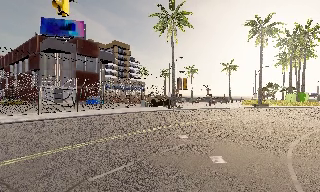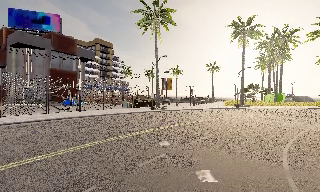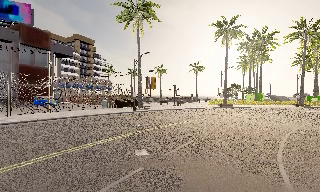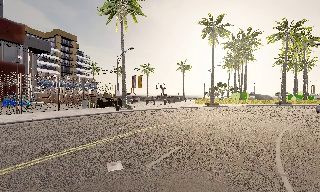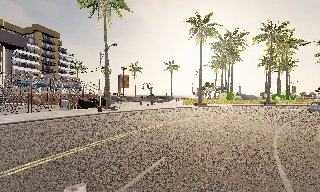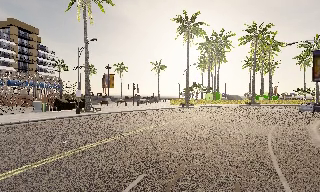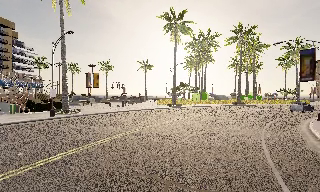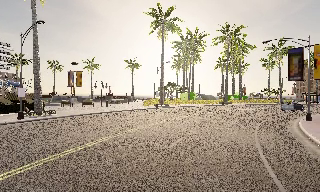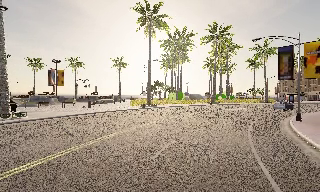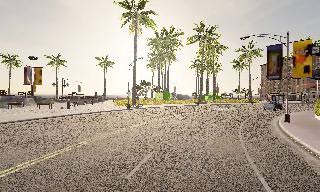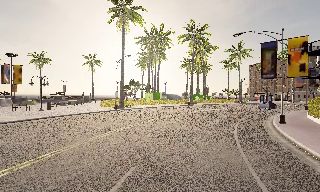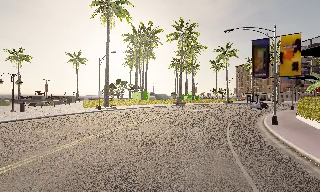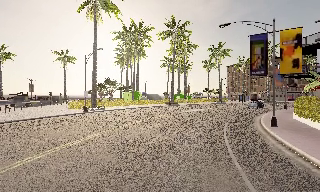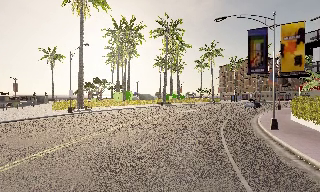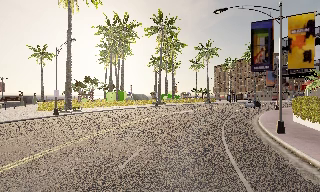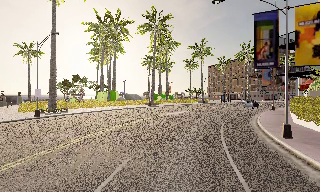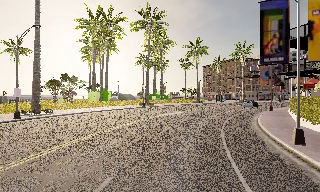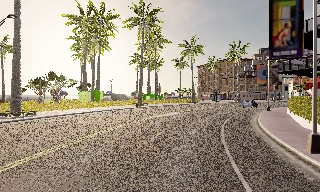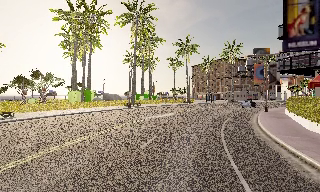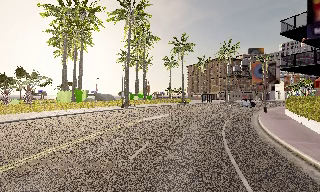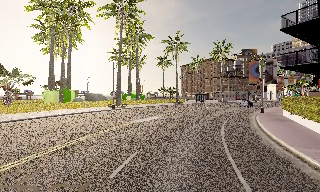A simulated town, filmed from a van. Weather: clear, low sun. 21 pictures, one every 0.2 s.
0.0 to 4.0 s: The scene slides to the left, as the camera pans about 65 degrees to its right. It travels forward, about 25 m.
The film runs forward here.
